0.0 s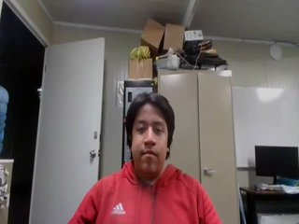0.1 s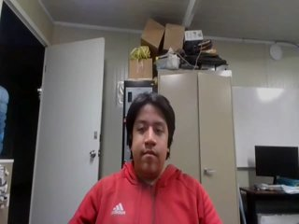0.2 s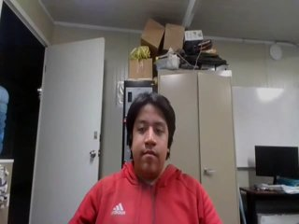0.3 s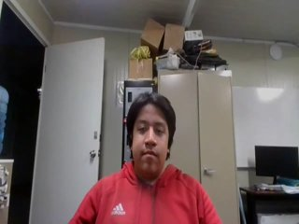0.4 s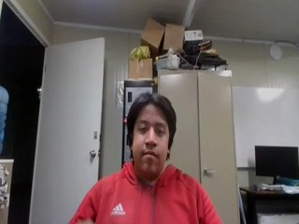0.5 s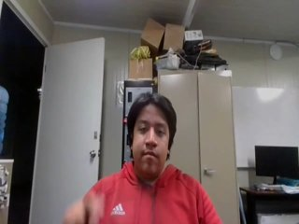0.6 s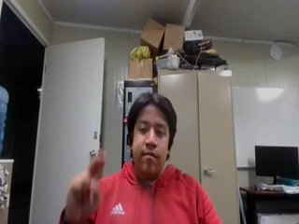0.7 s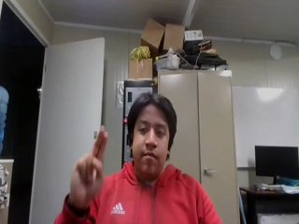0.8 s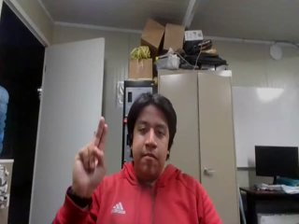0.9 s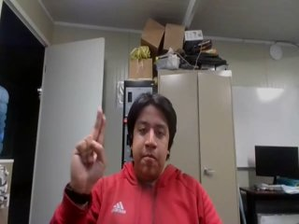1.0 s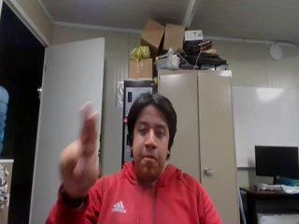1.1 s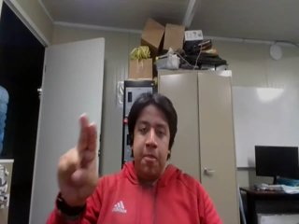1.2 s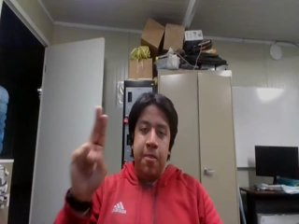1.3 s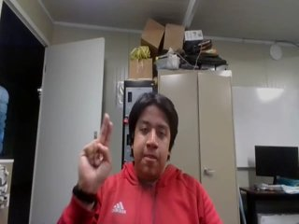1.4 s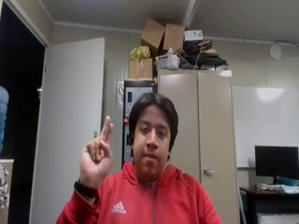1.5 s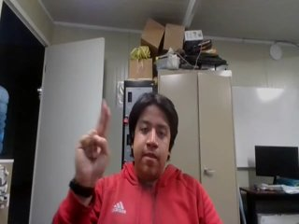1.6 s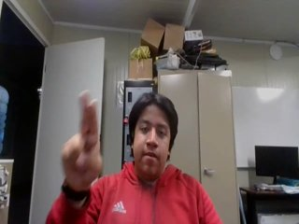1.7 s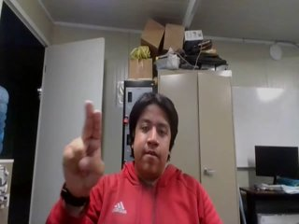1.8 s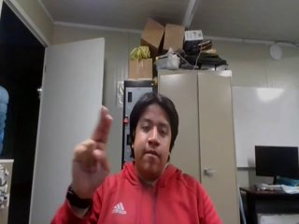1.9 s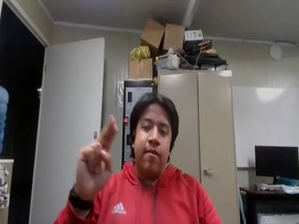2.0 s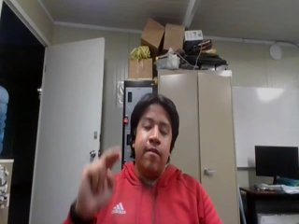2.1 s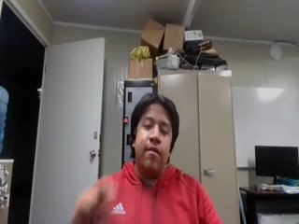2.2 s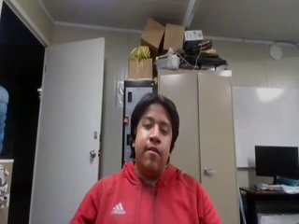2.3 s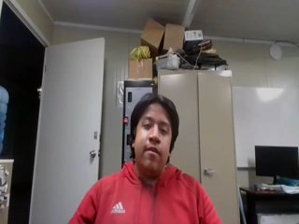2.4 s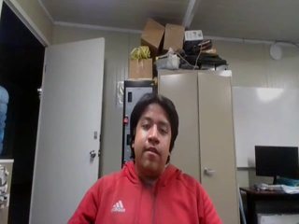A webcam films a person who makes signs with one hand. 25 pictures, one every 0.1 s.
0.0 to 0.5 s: Non-gesture.
0.6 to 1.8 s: Double click with two fingers.
1.9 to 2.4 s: Non-gesture.
